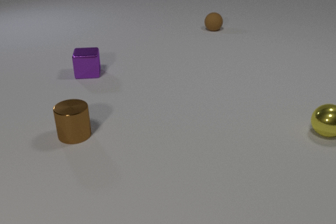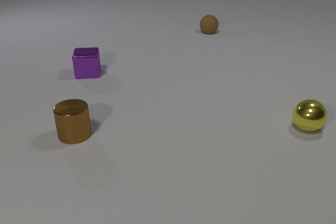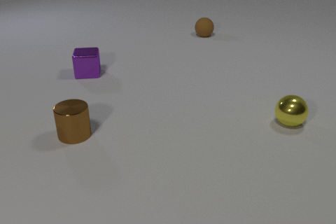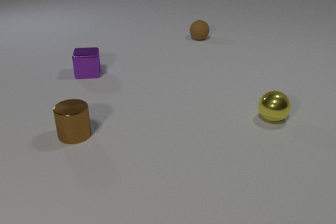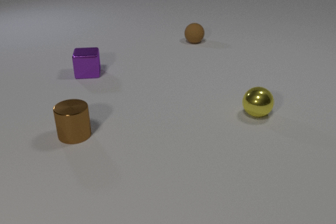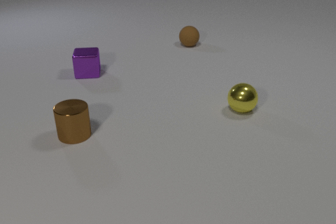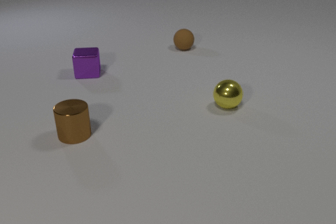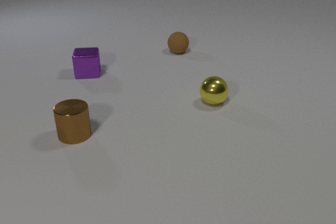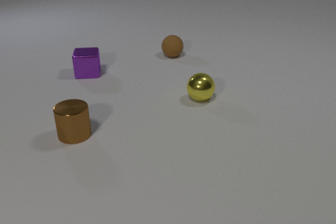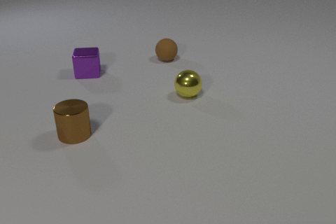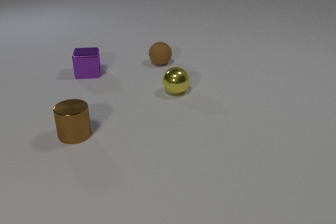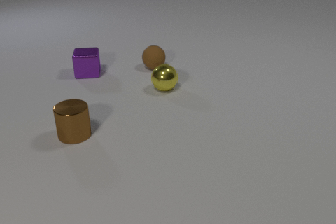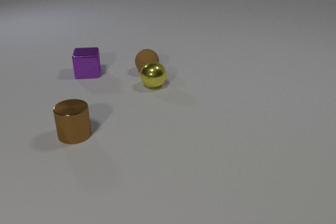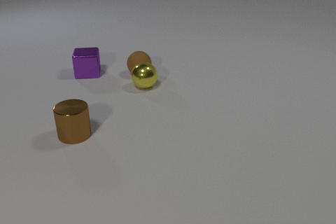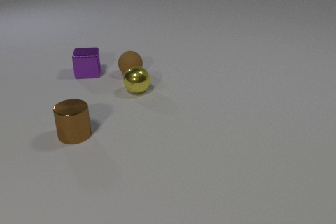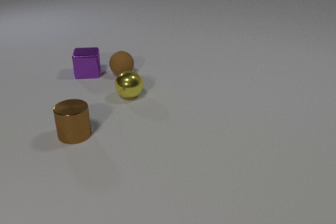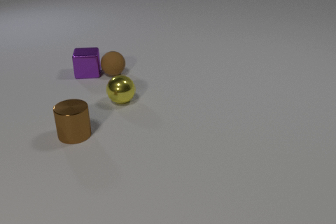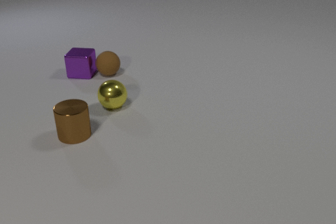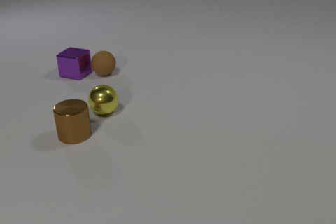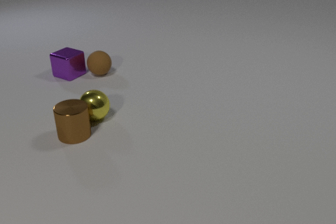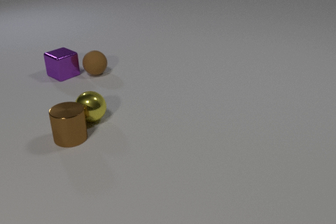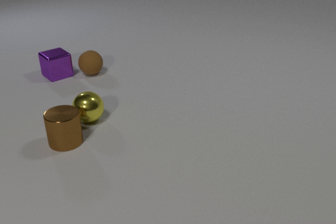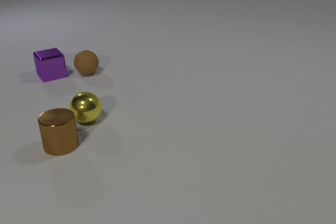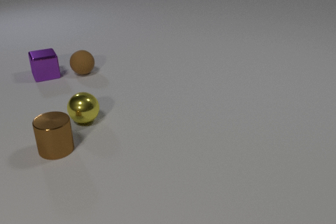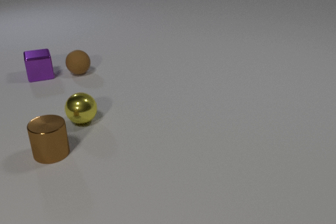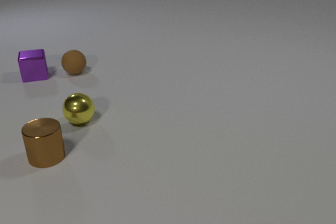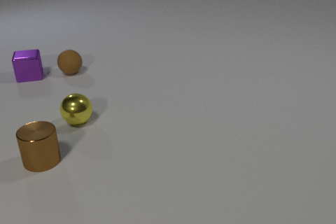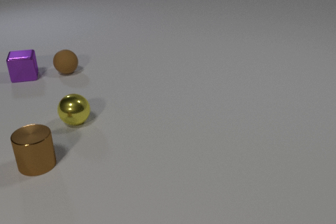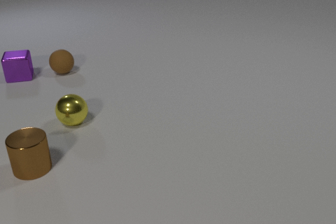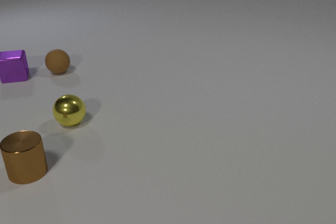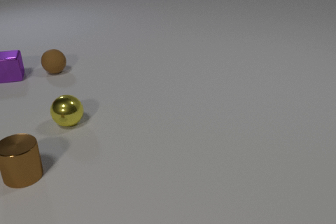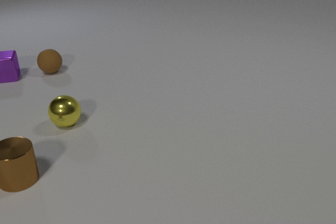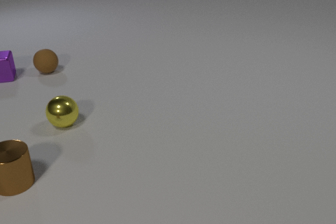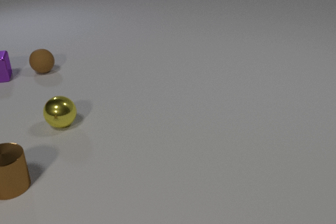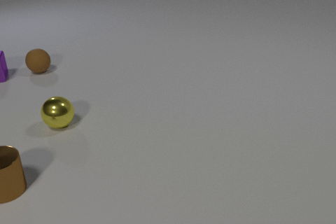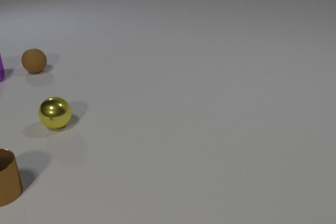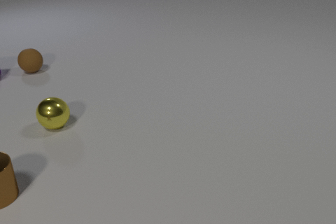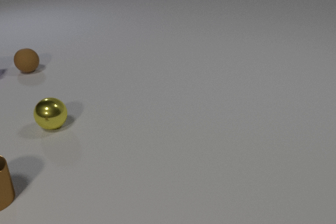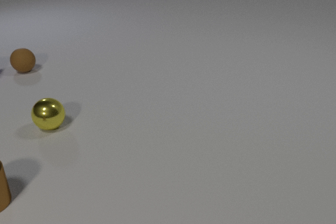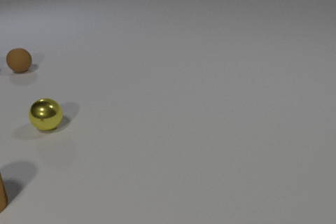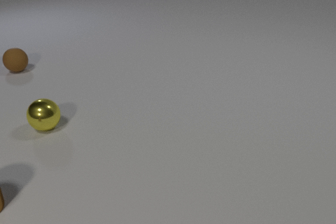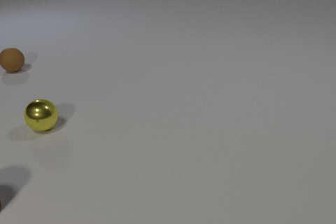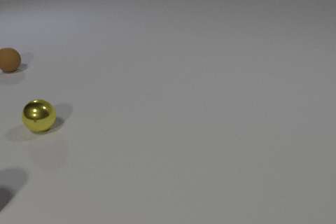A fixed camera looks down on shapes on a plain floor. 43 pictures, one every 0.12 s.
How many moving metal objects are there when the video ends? 1.
What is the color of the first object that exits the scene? purple.
What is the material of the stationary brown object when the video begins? metal.
0.00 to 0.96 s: The brown rubber sphere rolls toward the camera and to the left. The yellow metal sphere rolls to the left.
0.96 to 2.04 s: The brown rubber sphere rolls to the left and toward the camera. The yellow metal sphere rolls to the left. The purple metal cube slides to the left. The brown rubber sphere and the yellow metal sphere collide. The brown rubber sphere and the purple metal cube collide.
2.04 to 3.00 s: The brown rubber sphere rolls to the left. The yellow metal sphere rolls to the left and toward the camera. The purple metal cube slides to the left, spins so that its near face slides to the left, clockwise seen from above. The brown metal cylinder slides toward the camera and to the left. The yellow metal sphere and the brown metal cylinder collide.
3.00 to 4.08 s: The brown rubber sphere rolls to the left. The yellow metal sphere rolls to the left. The purple metal cube slides to the left. The brown metal cylinder slides to the left and toward the camera.
4.08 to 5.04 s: The brown rubber sphere rolls to the left and away from the camera. The yellow metal sphere rolls to the left. The purple metal cube slides to the left, leaves at the left edge. The brown metal cylinder slides to the left and toward the camera, leaves at the left edge.
